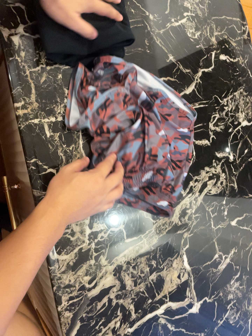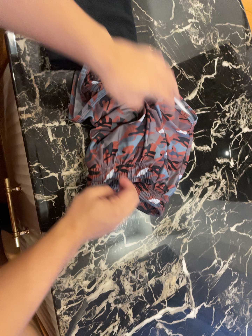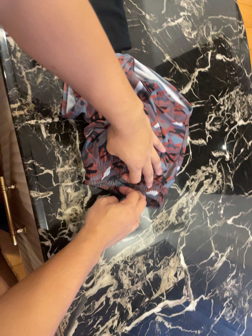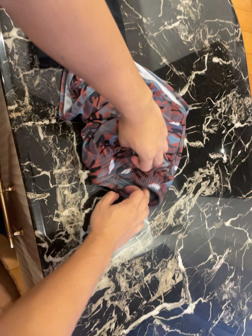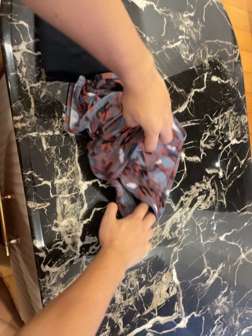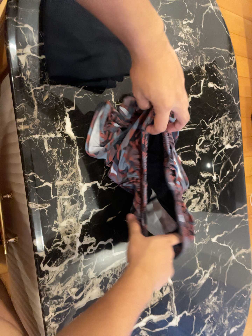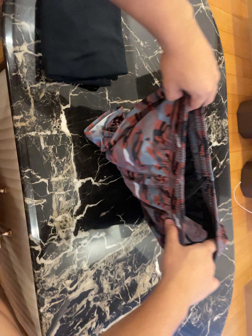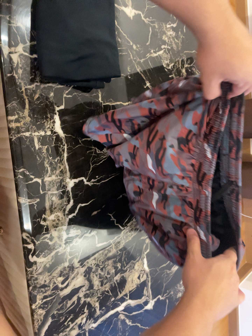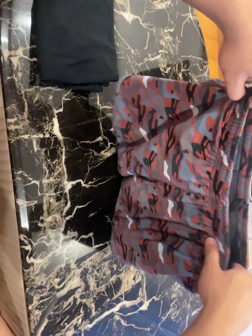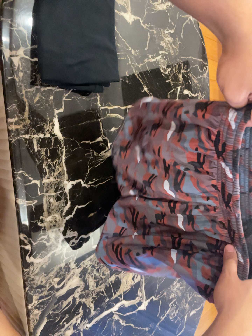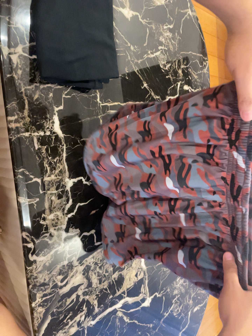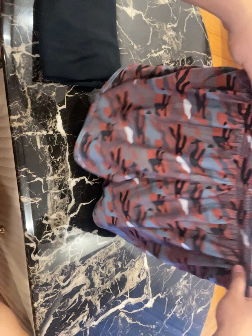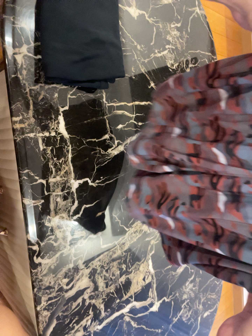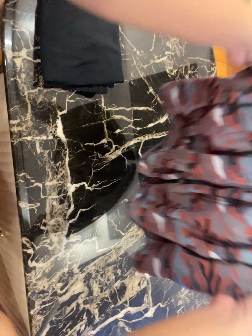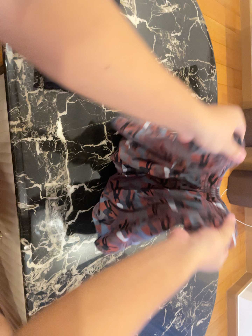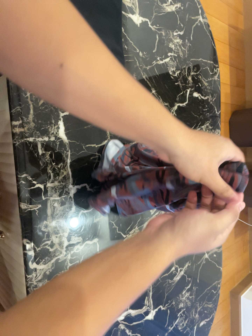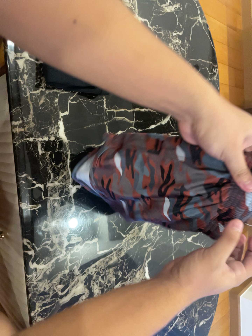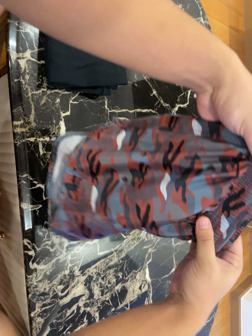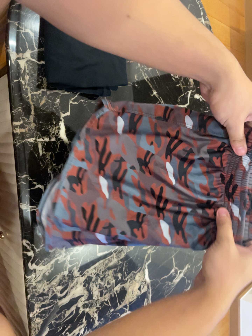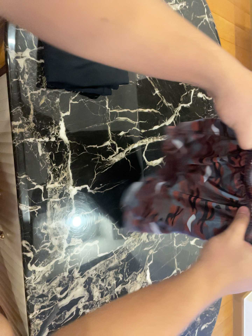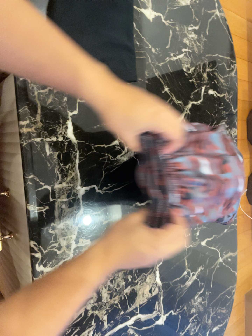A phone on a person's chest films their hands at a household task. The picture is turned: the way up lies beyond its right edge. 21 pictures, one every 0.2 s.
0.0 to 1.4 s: The camera travels backward, about 9 cm, so what stands in front gets smaller.
1.4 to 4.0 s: The camera shifts only a little, or ends up much as it began.
The film runs forward here.
